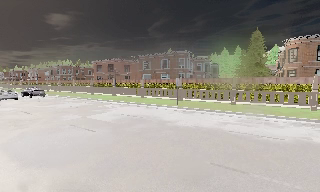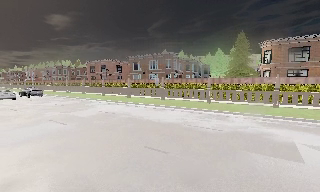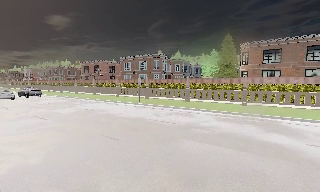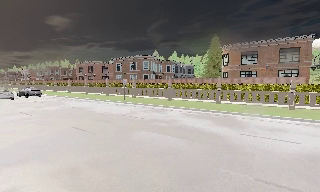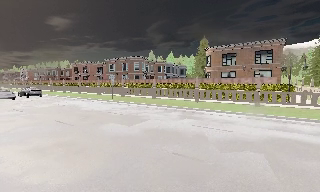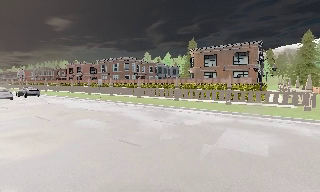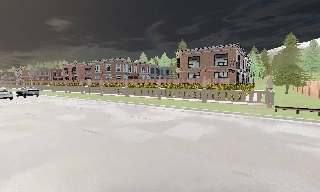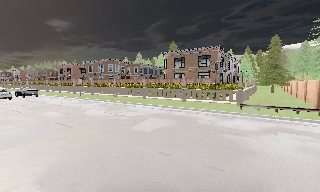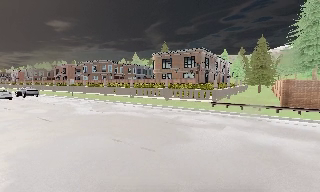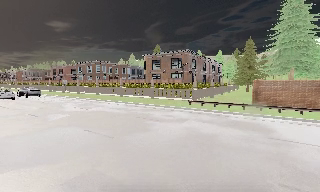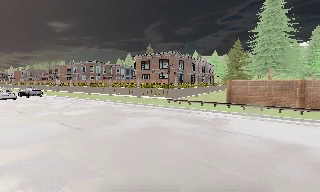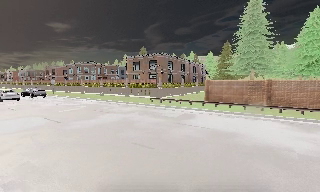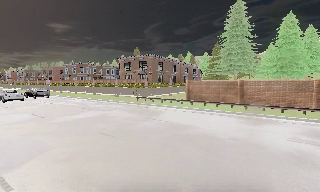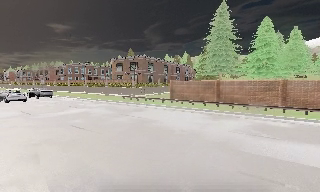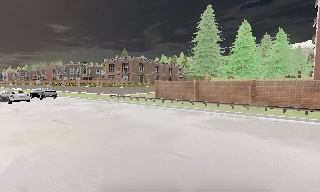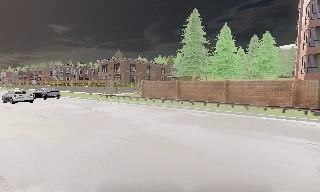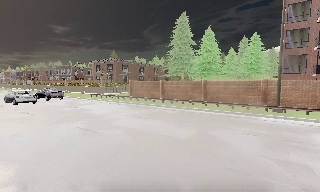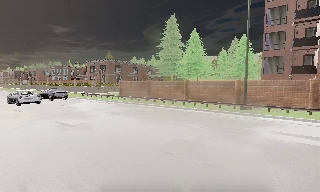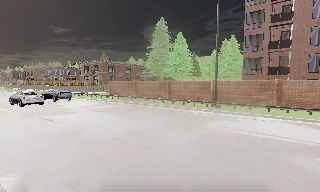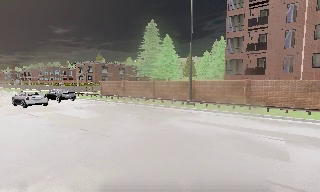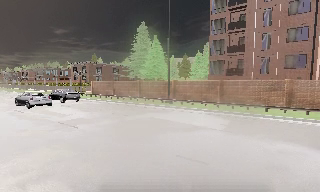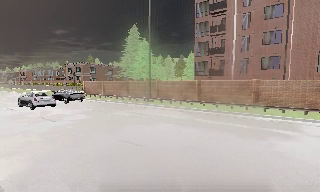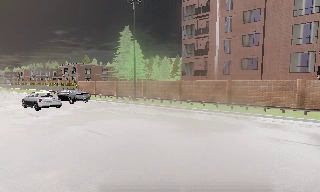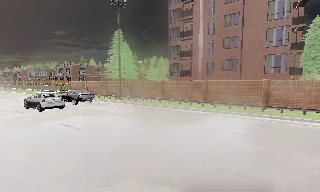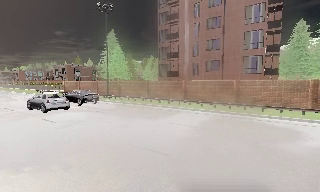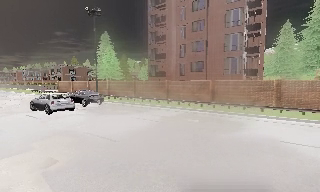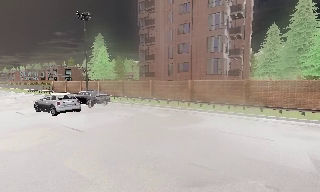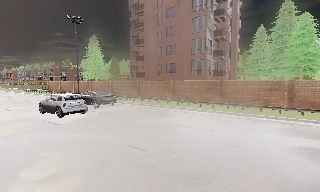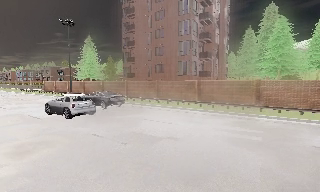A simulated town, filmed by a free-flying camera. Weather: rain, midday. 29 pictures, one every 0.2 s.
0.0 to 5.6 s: The camera travels to its right and backward, about 65 m, so close, fixed things drift to the left.
The film runs backward here.
